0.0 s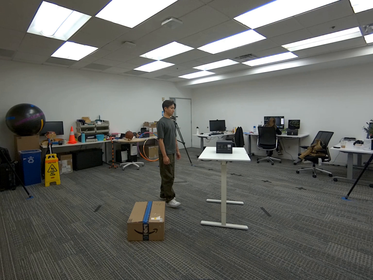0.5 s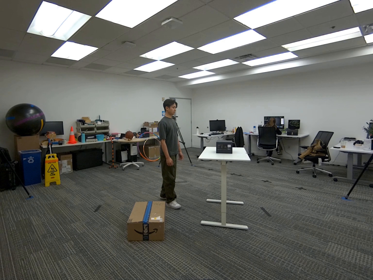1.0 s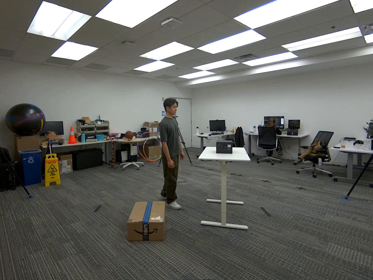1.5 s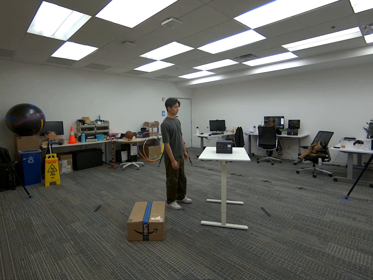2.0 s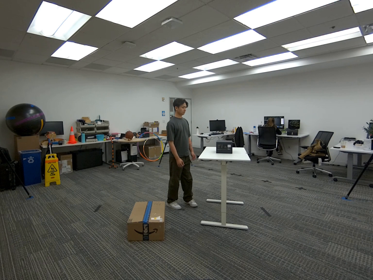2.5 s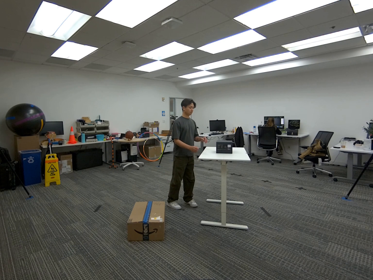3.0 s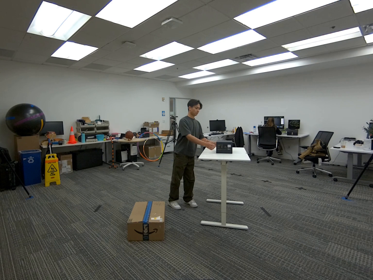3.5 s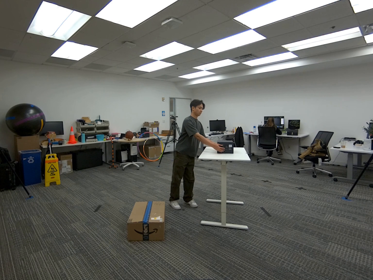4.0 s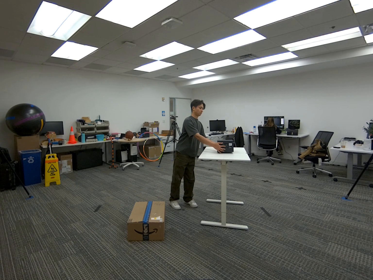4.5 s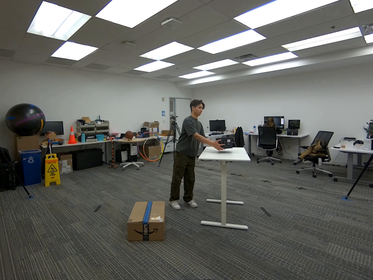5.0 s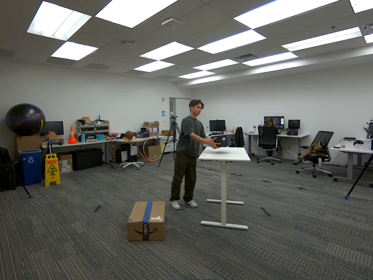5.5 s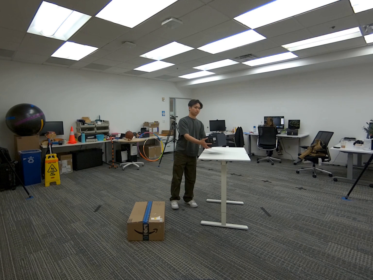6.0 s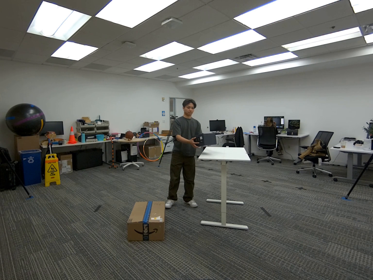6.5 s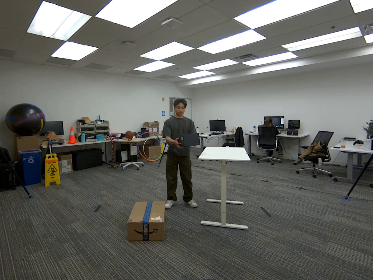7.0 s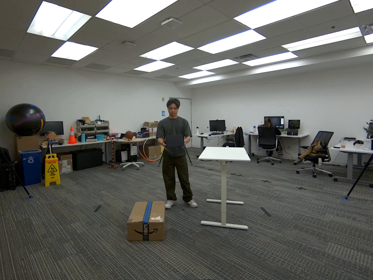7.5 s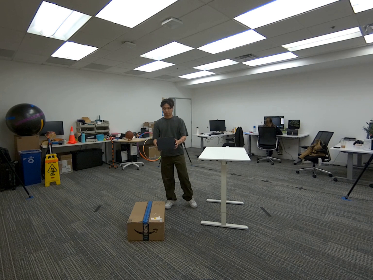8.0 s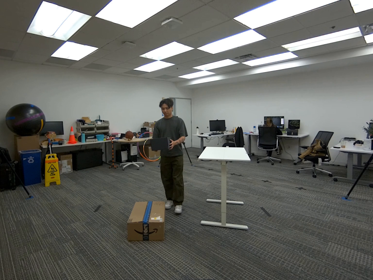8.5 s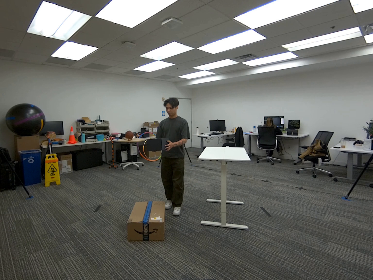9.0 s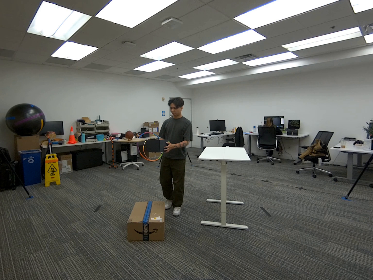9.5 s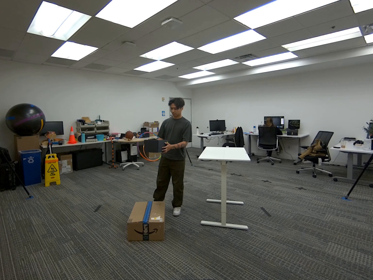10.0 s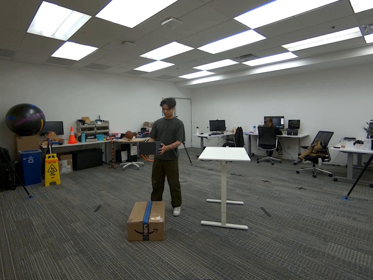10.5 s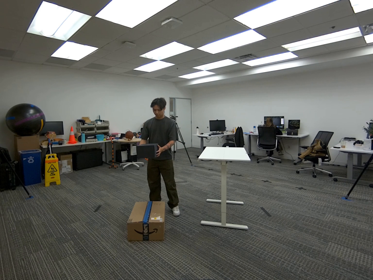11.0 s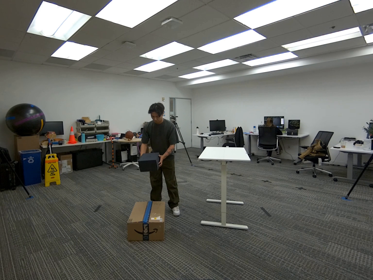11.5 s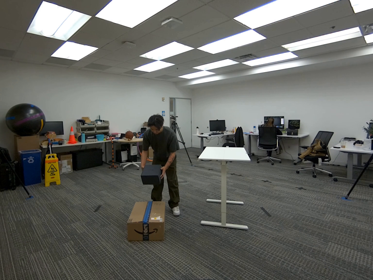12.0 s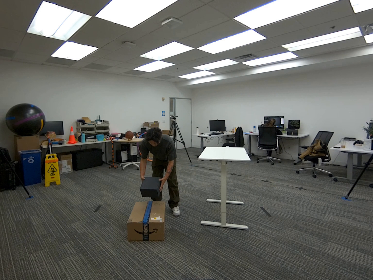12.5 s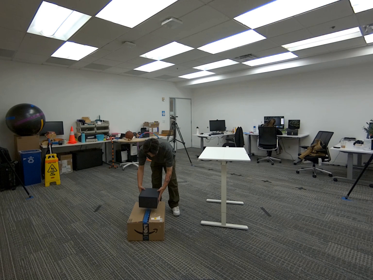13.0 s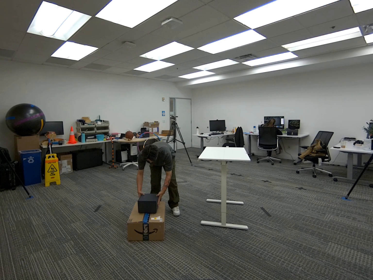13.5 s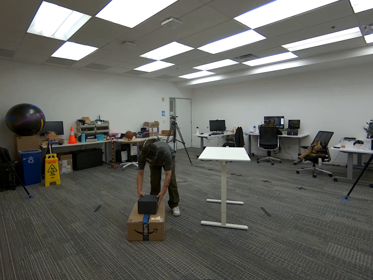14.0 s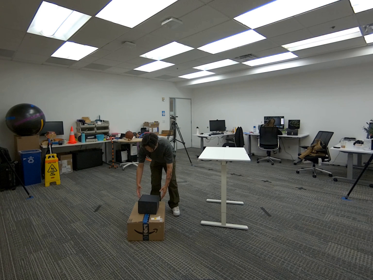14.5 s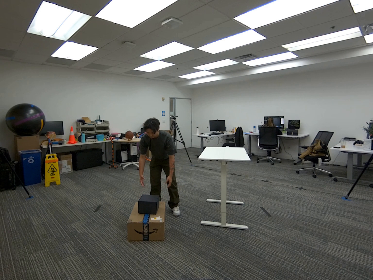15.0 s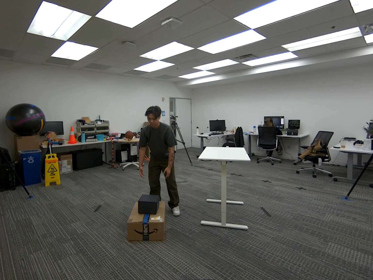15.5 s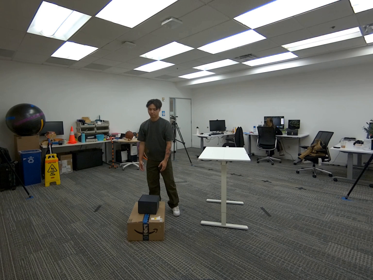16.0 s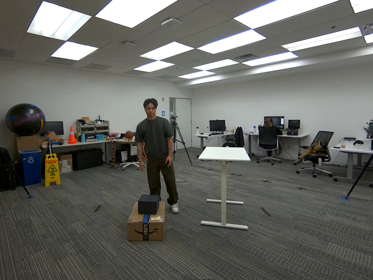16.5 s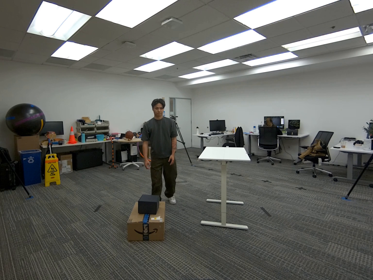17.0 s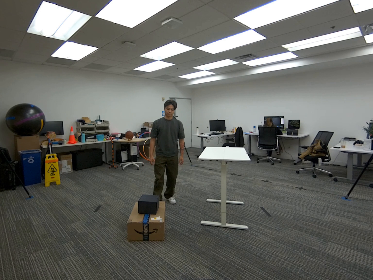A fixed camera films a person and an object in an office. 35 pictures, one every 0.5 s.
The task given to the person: Walk to the black square box from the white desk, grab the black square box with both hands, and place the black square box on top of the big brown cardboard box.
